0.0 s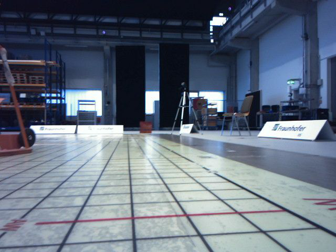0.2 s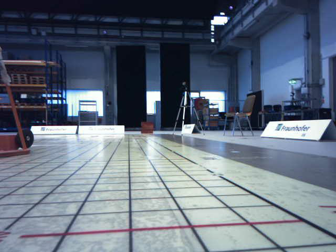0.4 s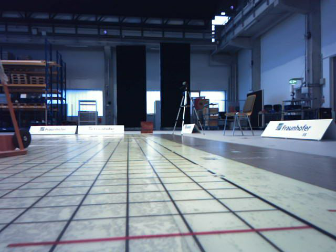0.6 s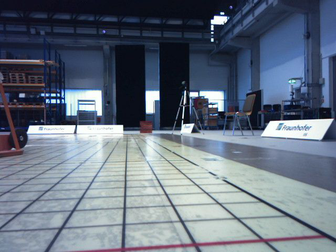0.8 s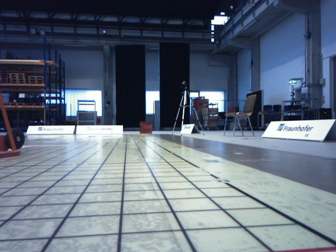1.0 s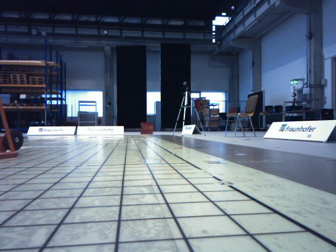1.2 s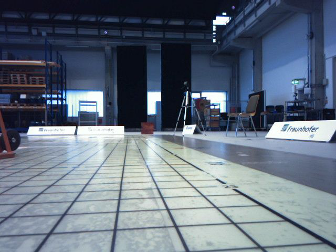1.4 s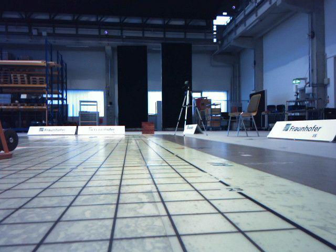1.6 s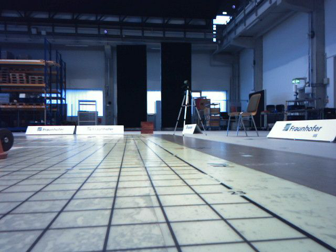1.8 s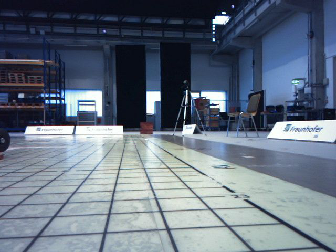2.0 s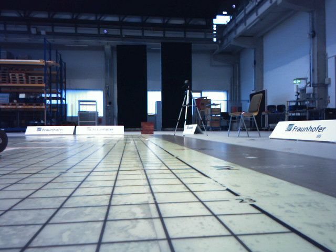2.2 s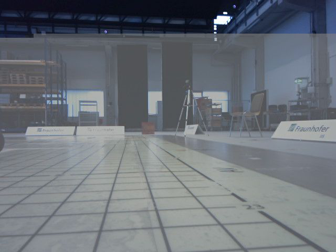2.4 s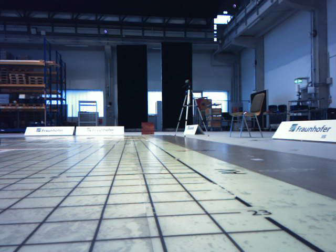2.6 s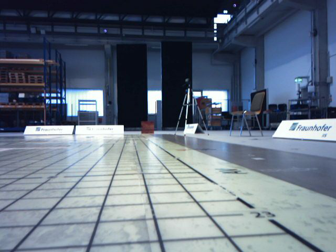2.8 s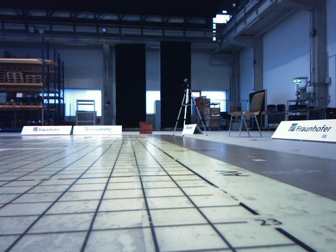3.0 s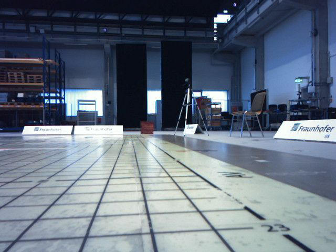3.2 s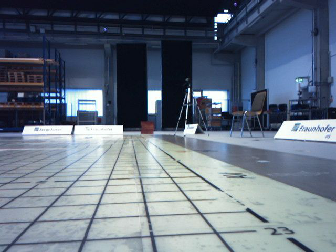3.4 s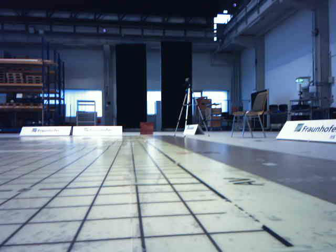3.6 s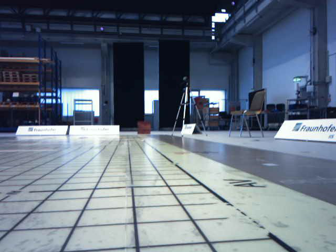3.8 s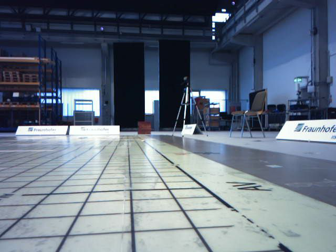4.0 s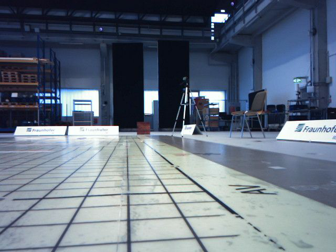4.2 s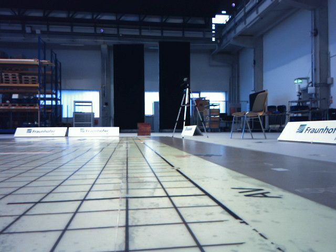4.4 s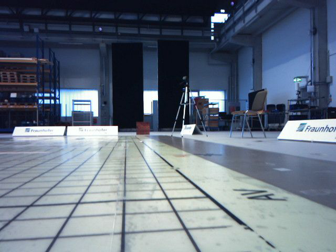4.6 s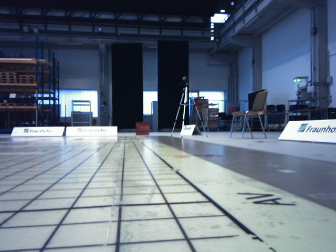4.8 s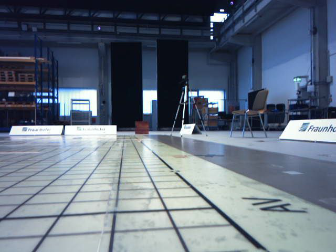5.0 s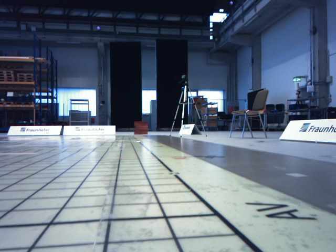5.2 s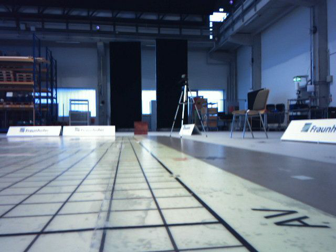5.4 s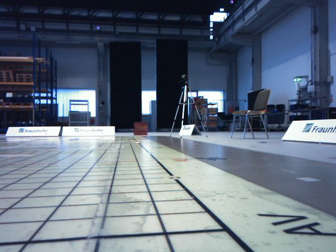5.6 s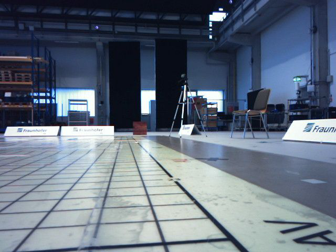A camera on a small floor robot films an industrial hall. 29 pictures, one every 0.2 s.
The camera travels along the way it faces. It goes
forward.
0.0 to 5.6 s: The camera travels forward, about 1.2 m, so what stands in front looms larger.
The film runs forward here.
